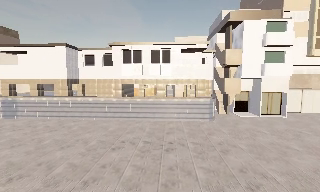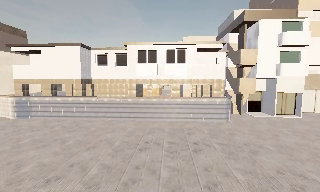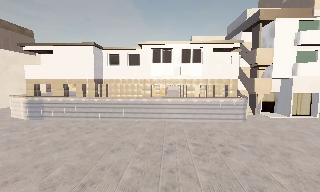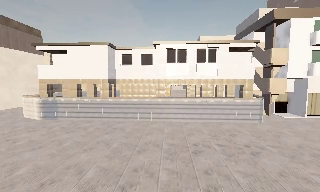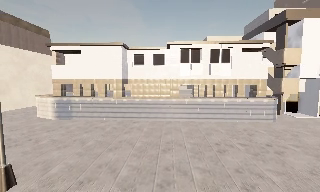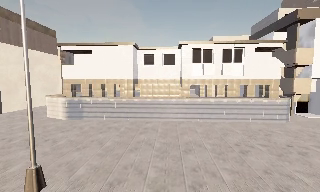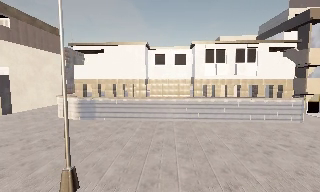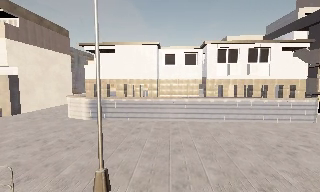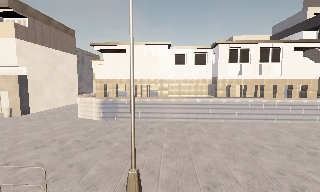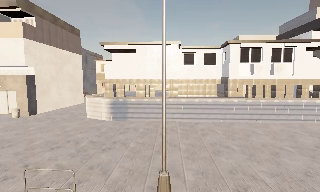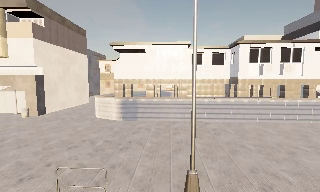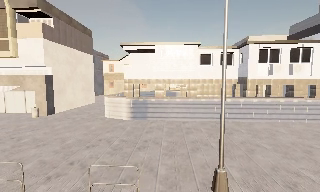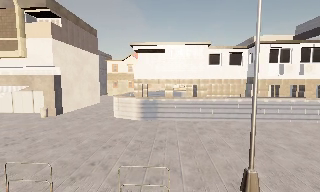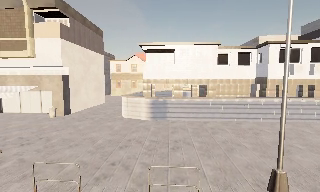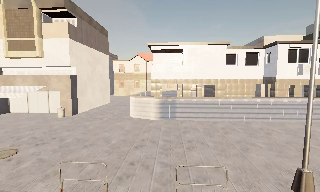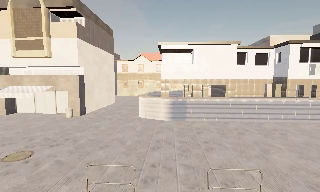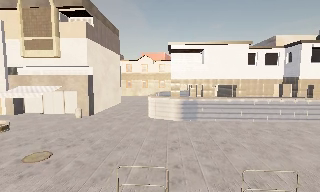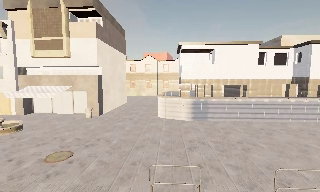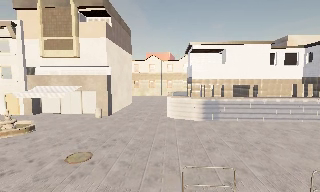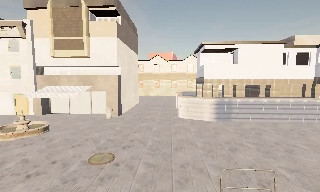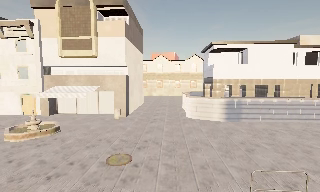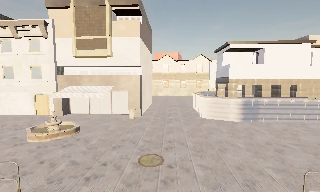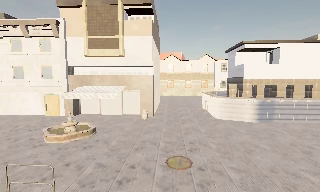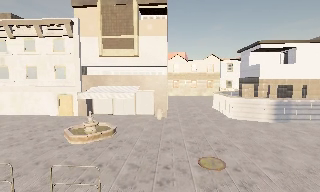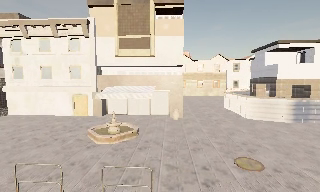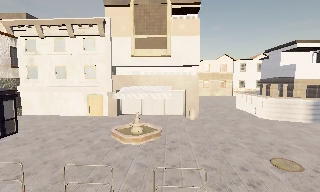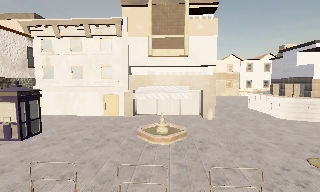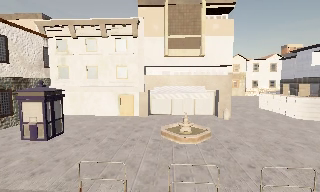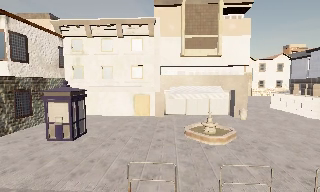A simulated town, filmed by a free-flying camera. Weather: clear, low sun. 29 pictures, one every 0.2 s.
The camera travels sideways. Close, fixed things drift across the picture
to the right.
0.0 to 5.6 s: The camera travels to its left, about 30 m, so close, fixed things drift to the right.
The film runs forward here.
